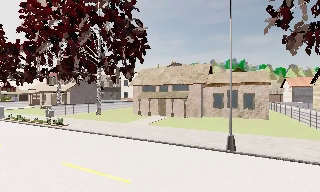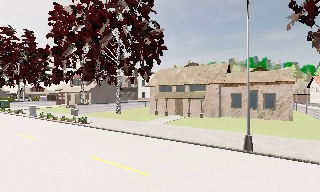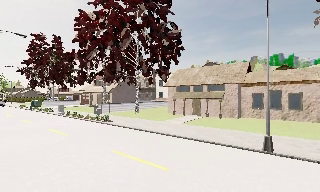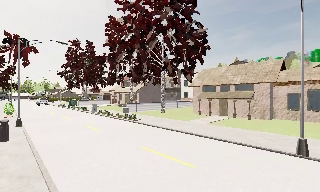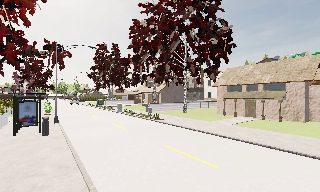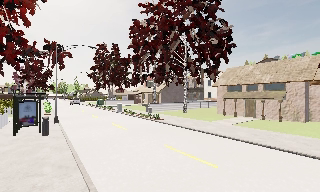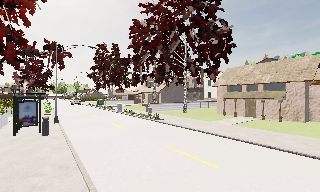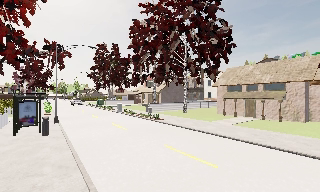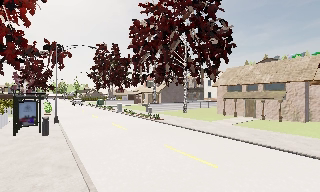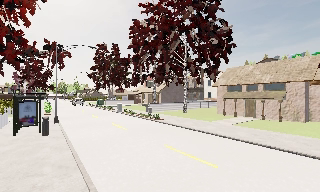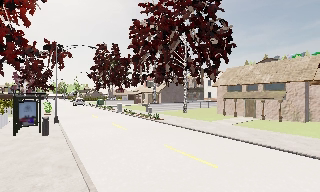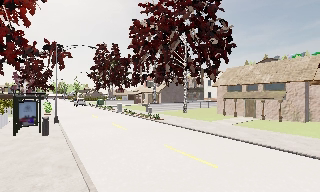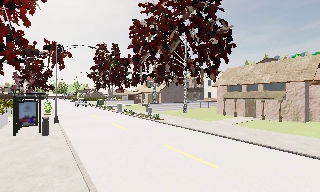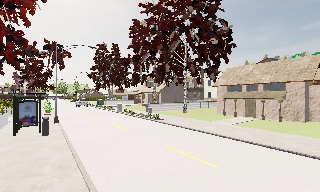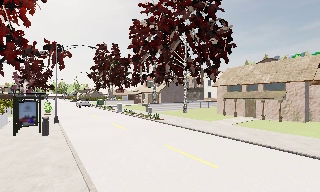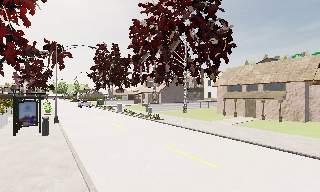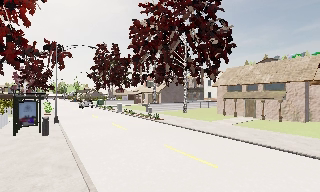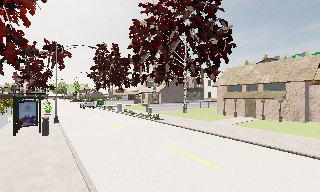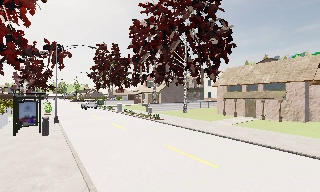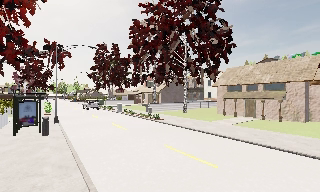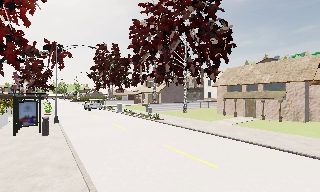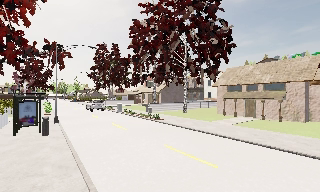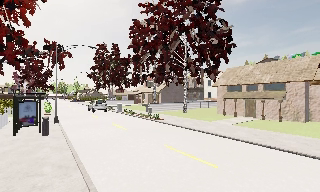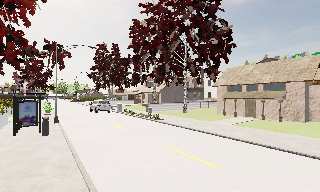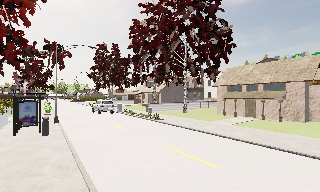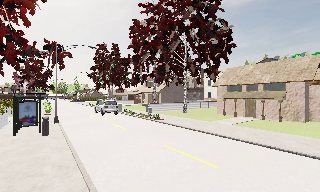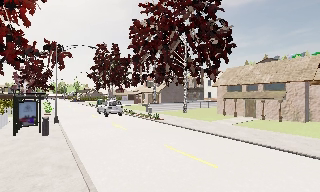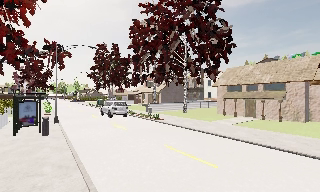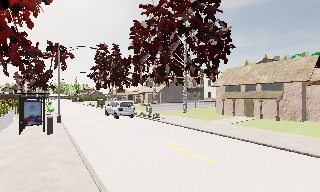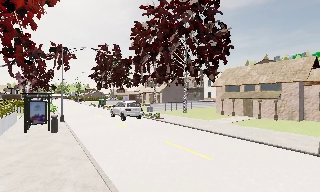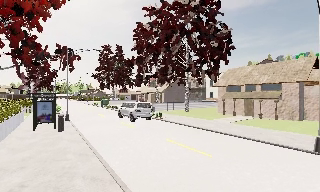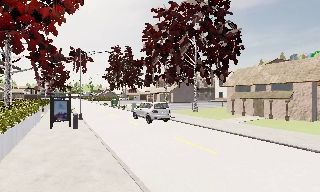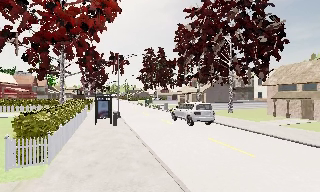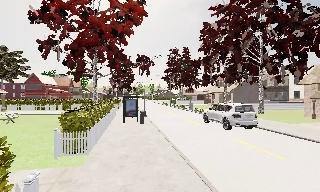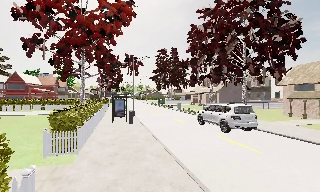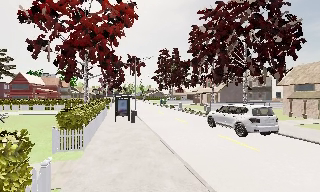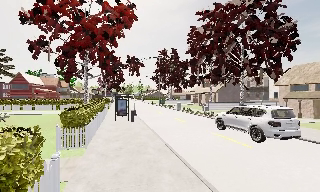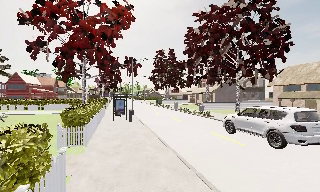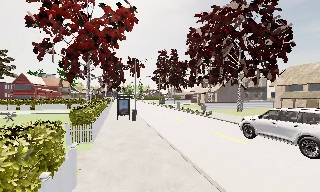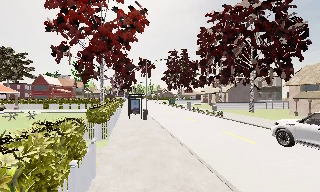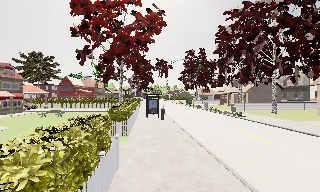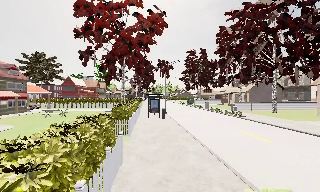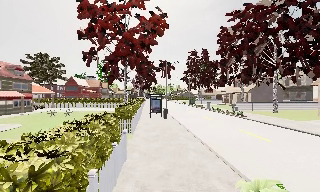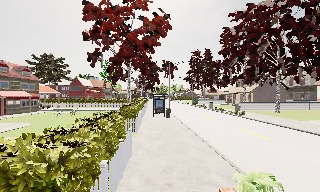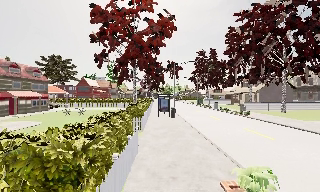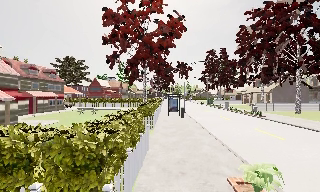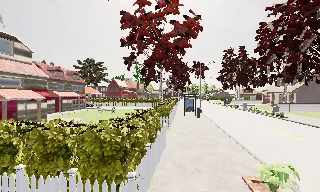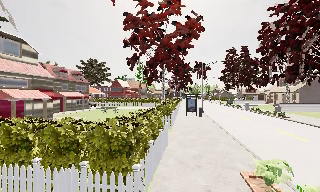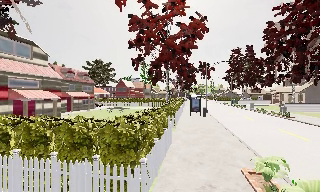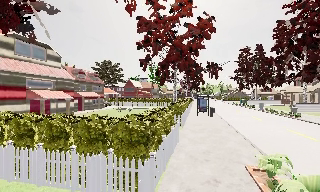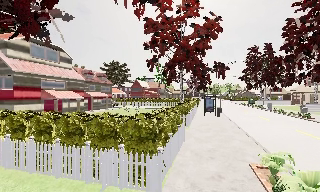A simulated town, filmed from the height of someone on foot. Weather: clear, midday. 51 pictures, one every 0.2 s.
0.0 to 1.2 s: The scene slides to the right, as the camera pans about 30 degrees to its left. It travels backward, about 1.5 m, so what stands in front gets smaller. It loses speed.
1.2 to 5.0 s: The camera keeps its place and its aim.
5.0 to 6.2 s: The camera travels backward, about 1.5 m, so what stands in front gets smaller. It gains speed.
6.2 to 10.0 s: The camera pans to its left, which is counterclockwise from overhead, by about 45 degrees. It travels backward, about 7 m.
The film runs backward here.
